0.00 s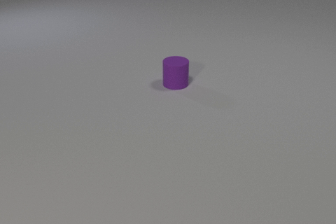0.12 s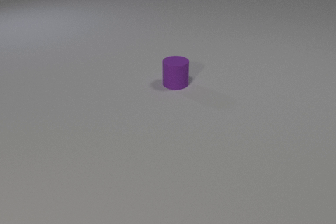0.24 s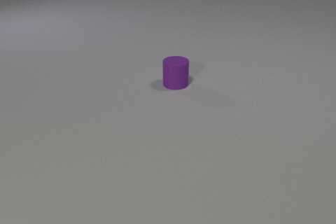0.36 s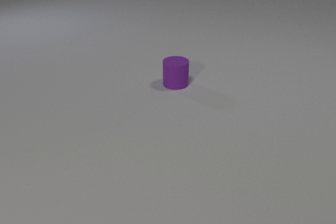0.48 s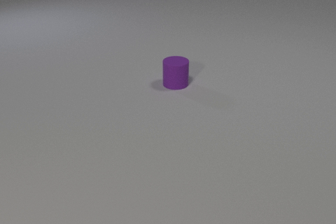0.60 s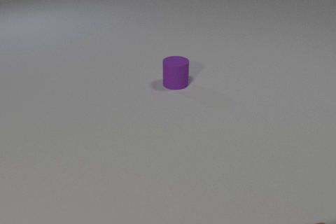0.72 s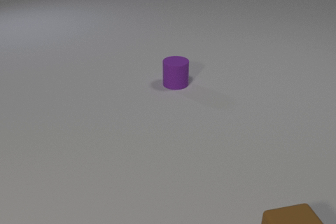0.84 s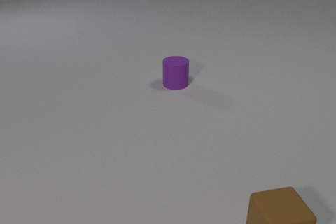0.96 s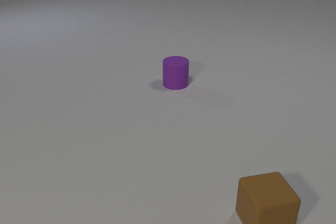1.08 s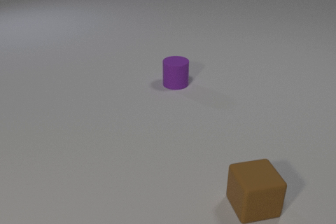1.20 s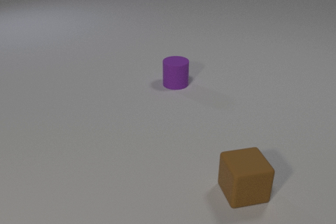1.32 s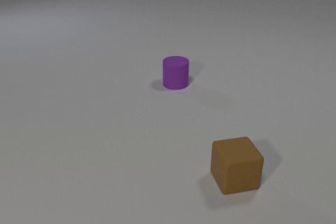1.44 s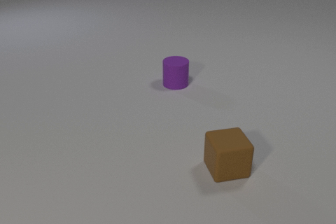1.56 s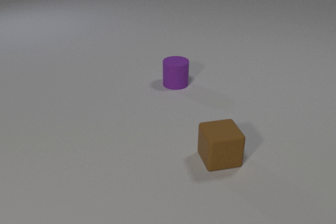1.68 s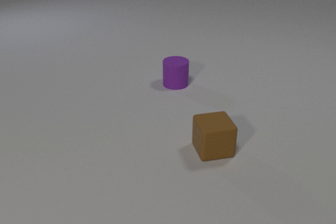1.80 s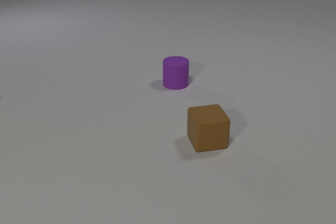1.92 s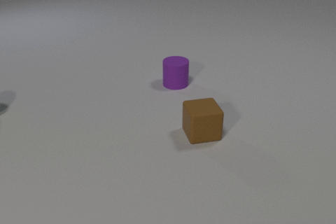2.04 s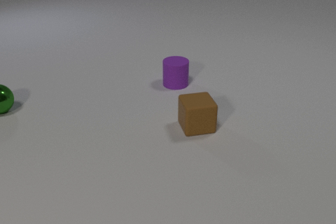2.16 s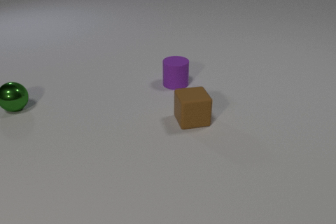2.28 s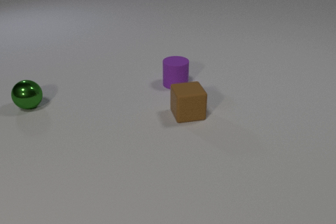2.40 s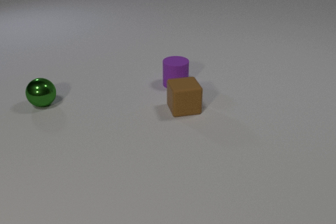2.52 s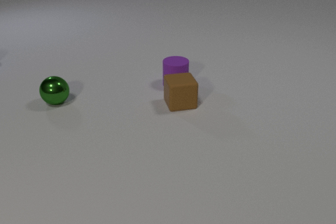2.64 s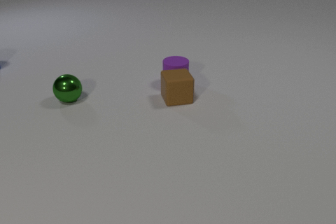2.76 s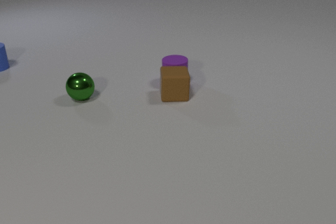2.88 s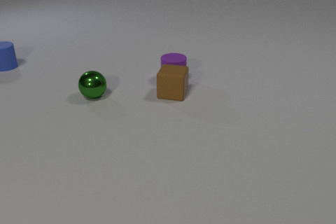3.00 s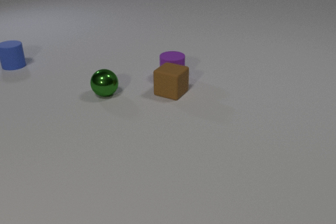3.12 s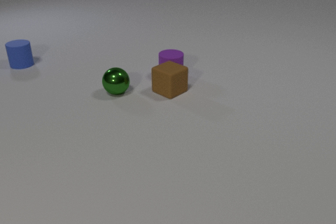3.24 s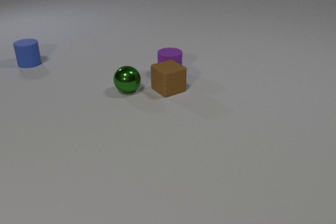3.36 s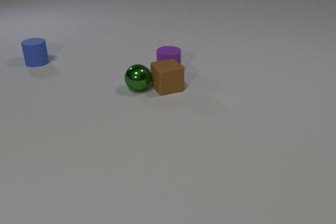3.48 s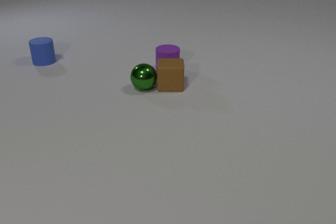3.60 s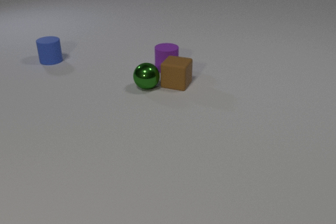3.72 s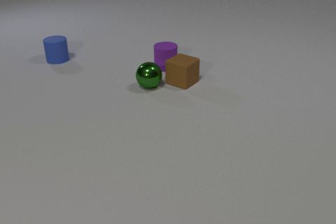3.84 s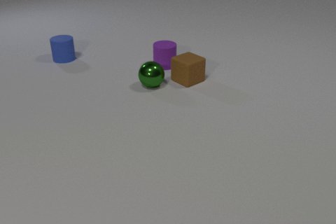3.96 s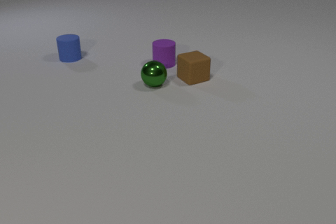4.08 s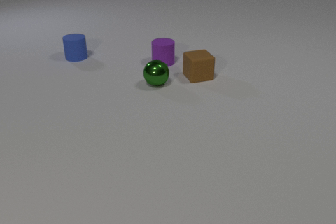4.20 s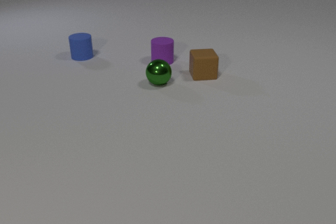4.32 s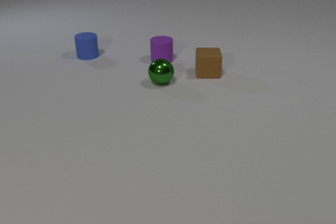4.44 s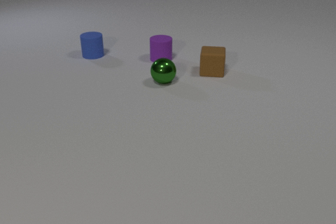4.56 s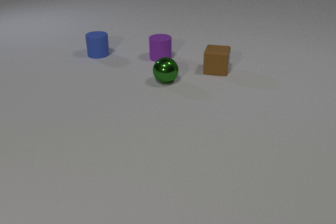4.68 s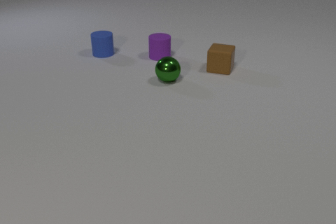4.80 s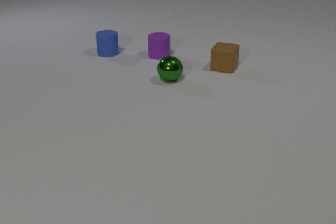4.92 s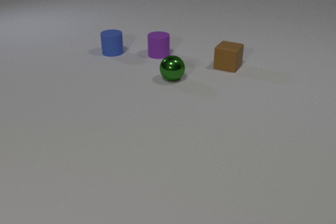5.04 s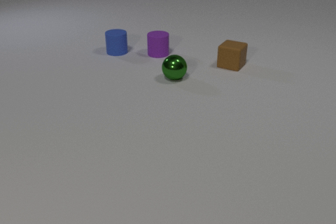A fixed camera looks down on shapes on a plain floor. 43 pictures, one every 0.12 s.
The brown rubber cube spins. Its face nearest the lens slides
to the left.
The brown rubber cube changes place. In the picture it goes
away from the camera.
0.00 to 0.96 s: The brown rubber cube comes in at the bottom edge, slides away from the camera and to the left.
0.96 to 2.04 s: The brown rubber cube slides away from the camera and to the left. The green metal sphere comes in at the left edge, rolls to the right.
2.04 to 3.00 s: The brown rubber cube slides away from the camera, spins so that its near face slides to the left, clockwise seen from above. The purple rubber cylinder slides away from the camera. The blue rubber cylinder comes in at the left edge, slides to the right. The green metal sphere rolls to the right. The brown rubber cube and the purple rubber cylinder collide.
3.00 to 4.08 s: The brown rubber cube slides away from the camera and to the right, spins so that its near face slides to the left, clockwise seen from above. The purple rubber cylinder slides away from the camera. The blue rubber cylinder slides to the right. The green metal sphere rolls to the right. The brown rubber cube and the green metal sphere collide.
4.08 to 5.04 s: The brown rubber cube slides to the right and away from the camera, spins so that its near face slides to the left, clockwise seen from above. The purple rubber cylinder slides away from the camera. The blue rubber cylinder slides to the right. The green metal sphere rolls to the right and away from the camera.
Are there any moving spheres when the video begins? no.
What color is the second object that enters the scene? green.
What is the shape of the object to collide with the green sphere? cube.
